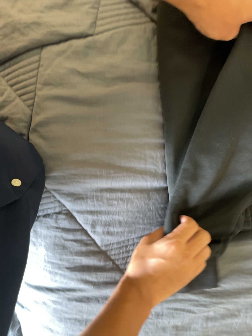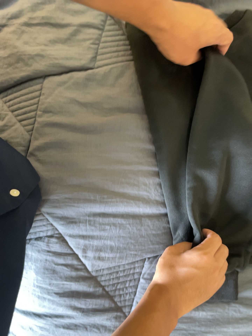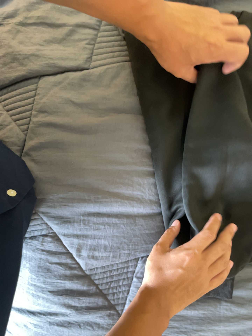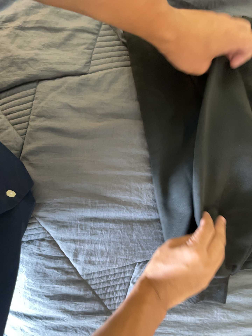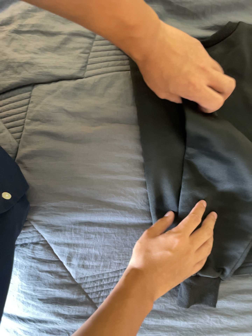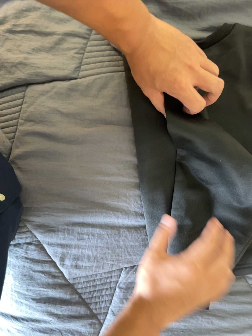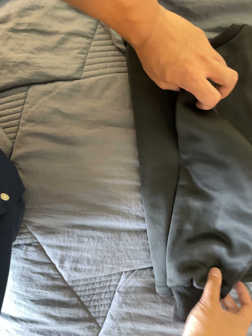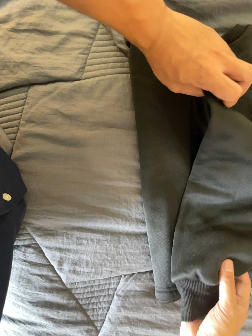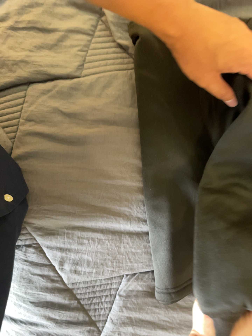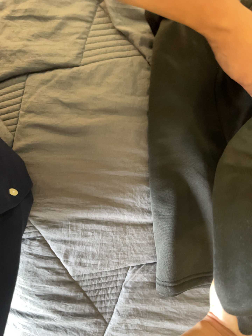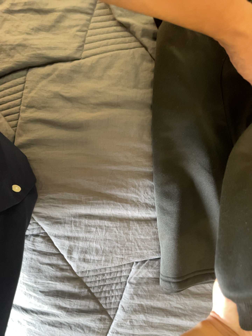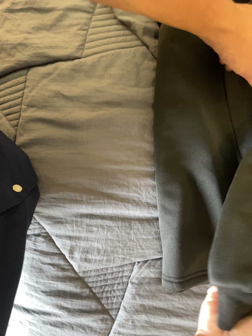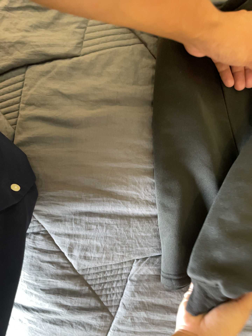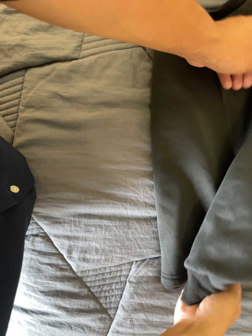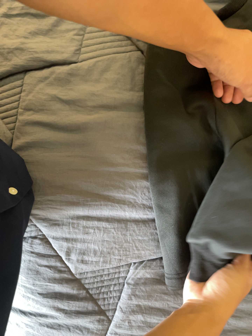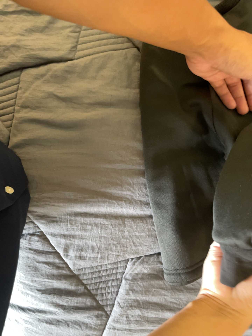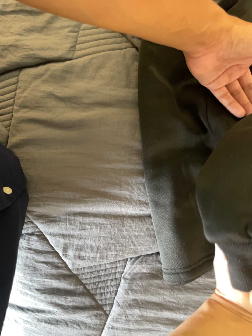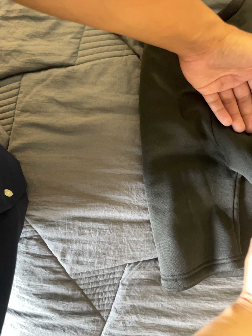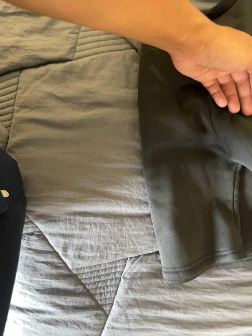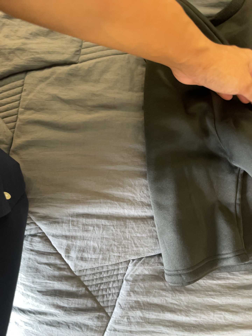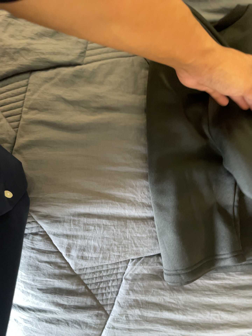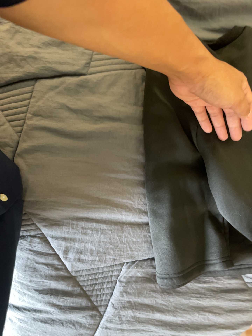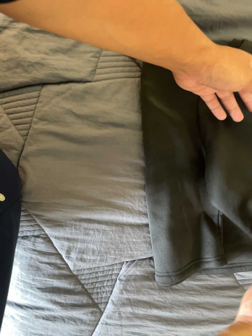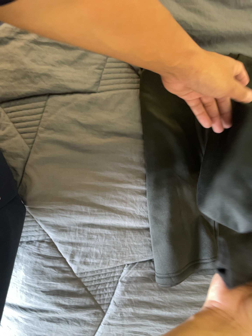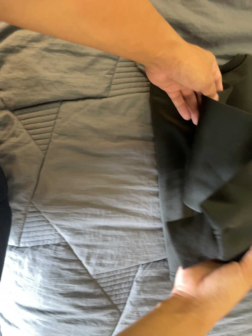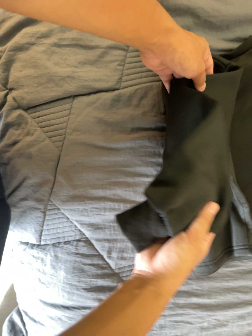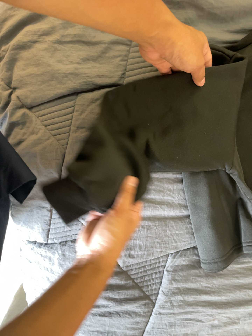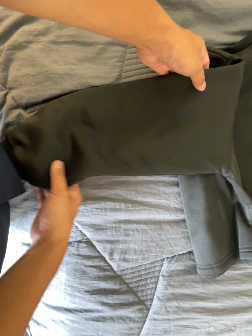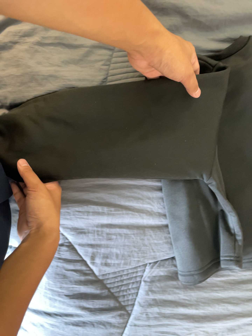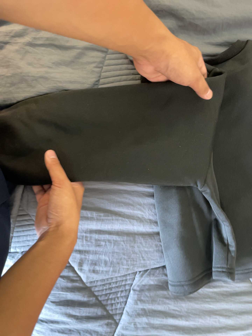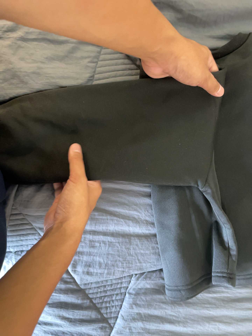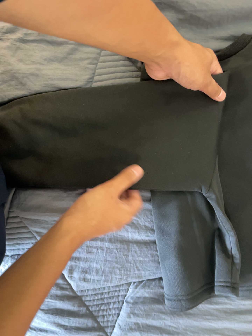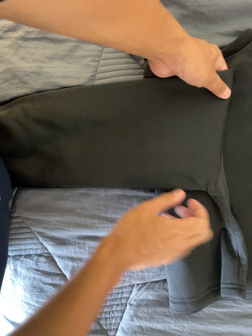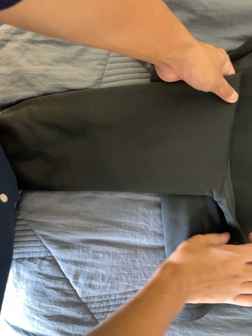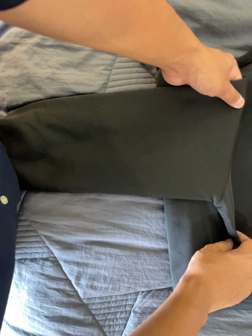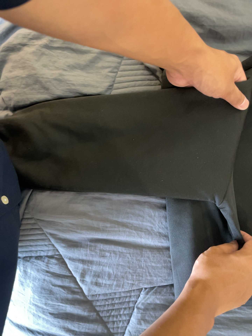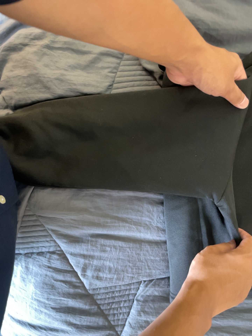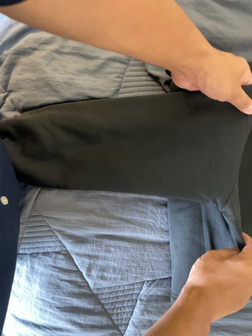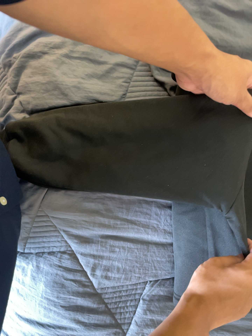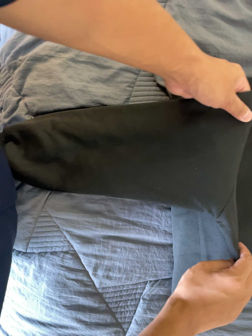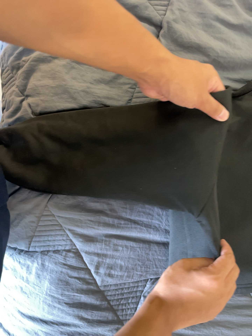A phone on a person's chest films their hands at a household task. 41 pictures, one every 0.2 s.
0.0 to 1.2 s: The camera travels toward the top of its view, about 6 cm, so close, fixed things drift downward.
1.2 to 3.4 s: The camera shifts only a little, or ends up much as it began.
3.4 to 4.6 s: The camera travels to its left and backward, about 12 cm.
4.6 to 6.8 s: The camera travels forward and to its right, about 8 cm, so what stands in front looms larger.
6.8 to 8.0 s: The camera travels to its left and backward, about 12 cm.
The film runs backward here.
